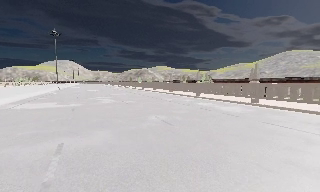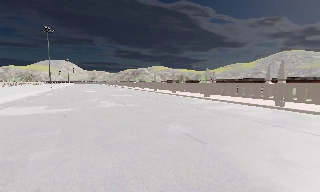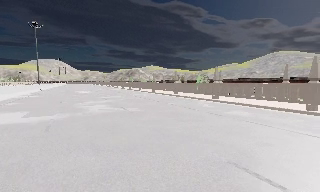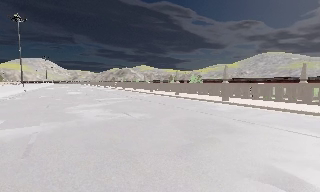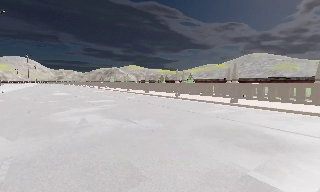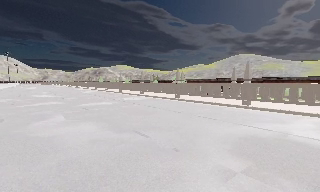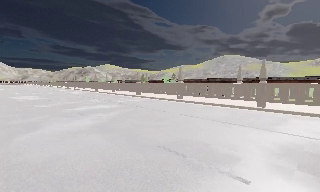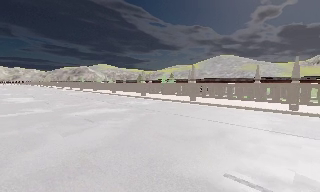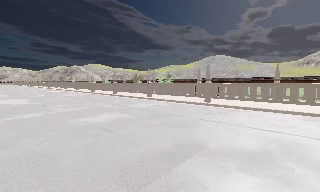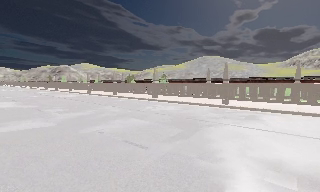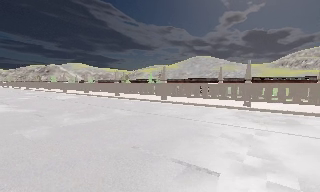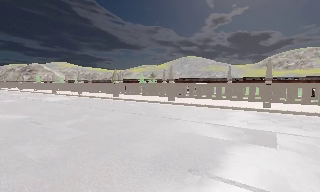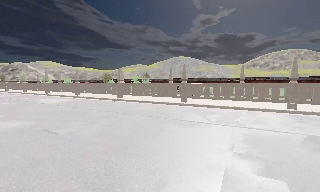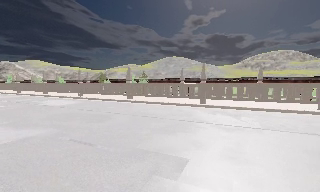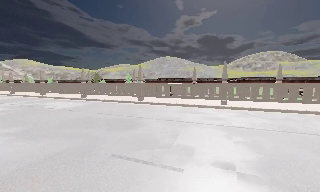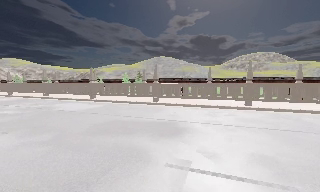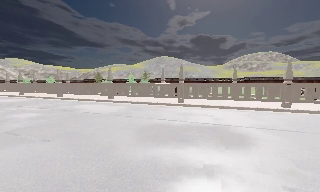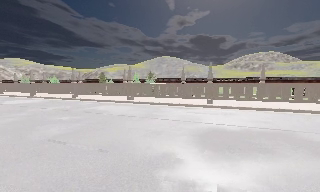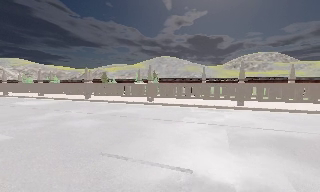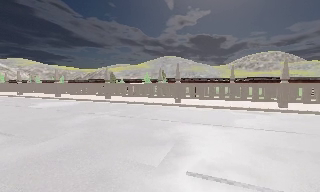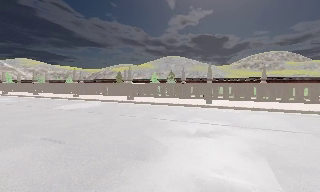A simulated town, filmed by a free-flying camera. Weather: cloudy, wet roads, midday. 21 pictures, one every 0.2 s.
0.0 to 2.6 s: The camera pans to its right, which is clockwise from overhead, by about 40 degrees. It travels forward and to its left, about 25 m.
2.6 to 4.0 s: The camera travels to its left and forward, about 13 m, so close, fixed things drift to the right.
The film runs forward here.
